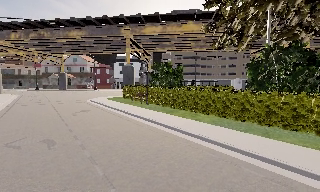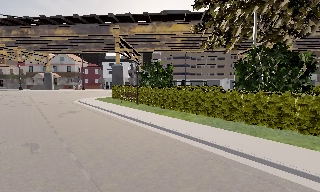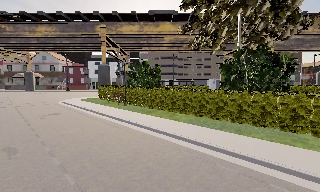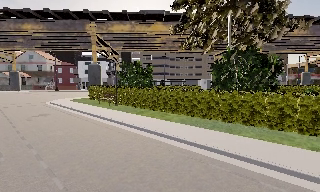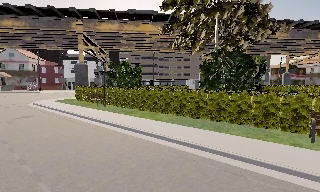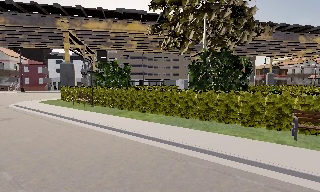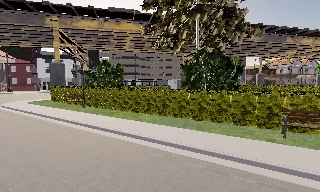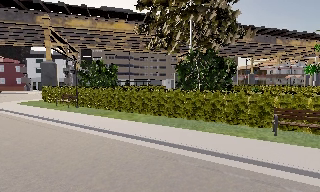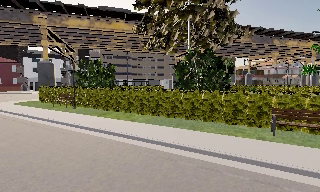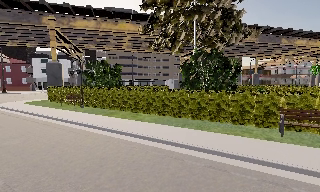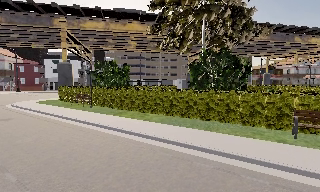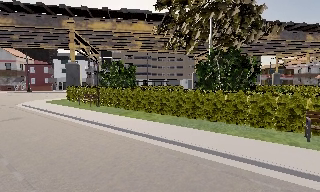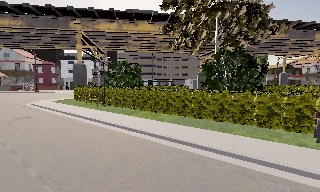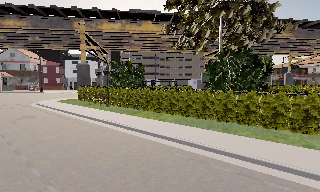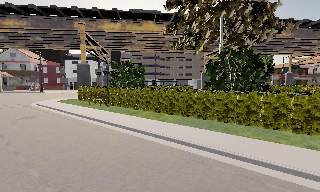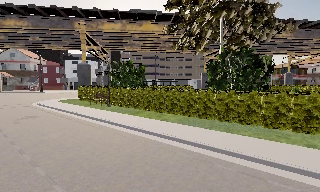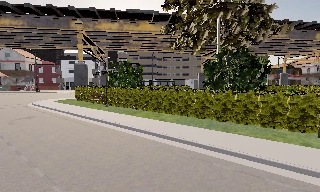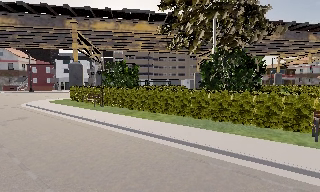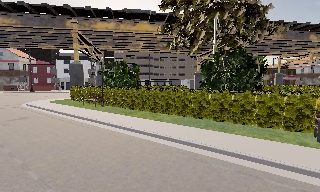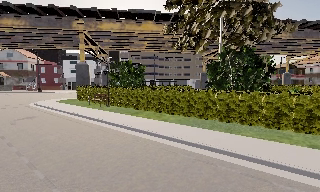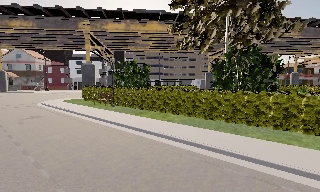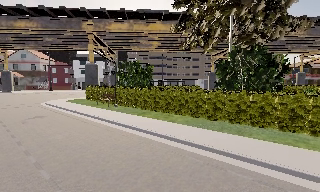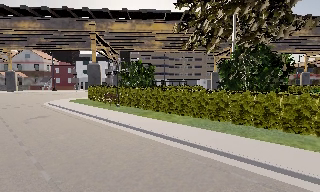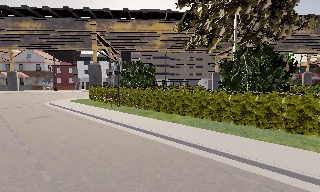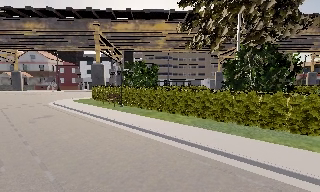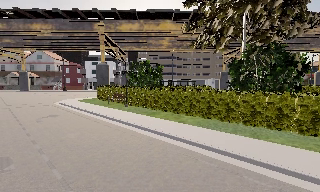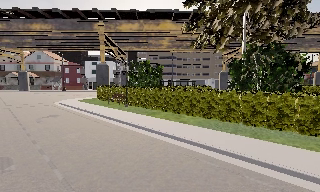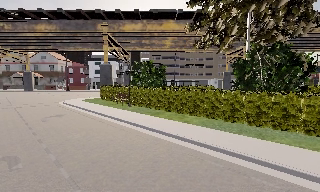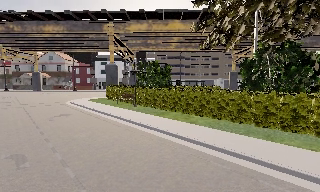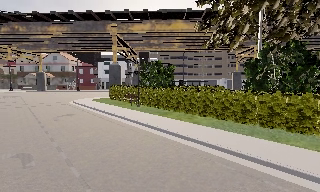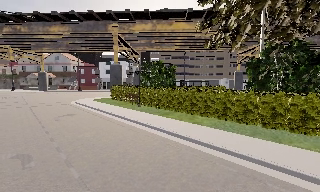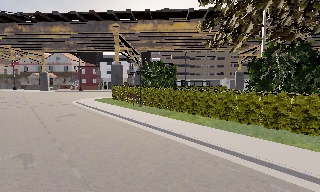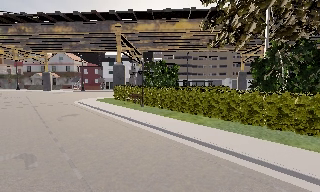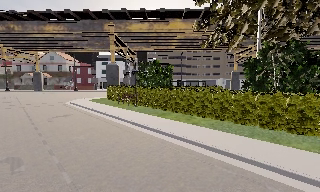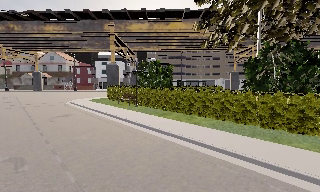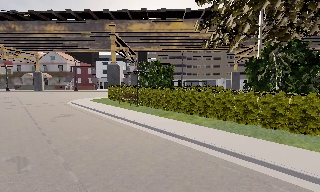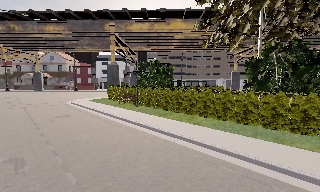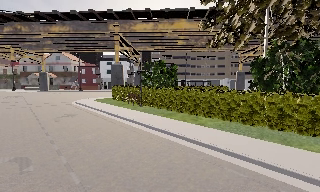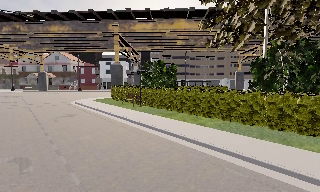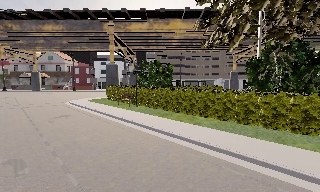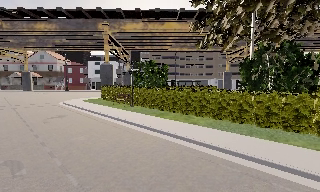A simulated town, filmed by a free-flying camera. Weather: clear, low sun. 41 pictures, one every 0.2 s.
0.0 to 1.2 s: The scene slides to the left, as the camera pans about 20 degrees to its right.
1.2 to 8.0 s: The camera pans to its left, which is counterclockwise from overhead, by about 15 degrees. It travels to its left and forward, about 1.5 m, so close, fixed things drift to the right.
The film runs forward here.
